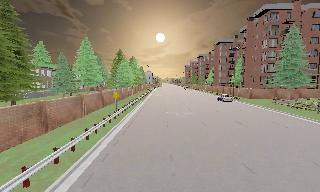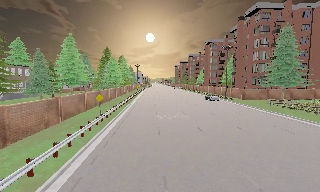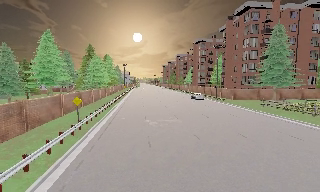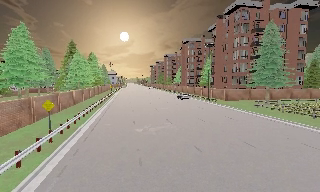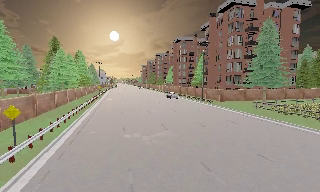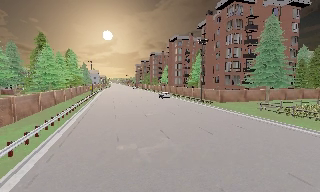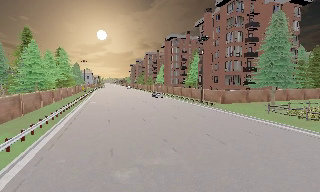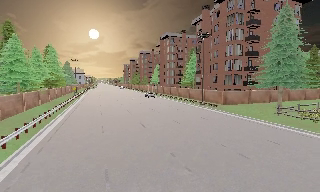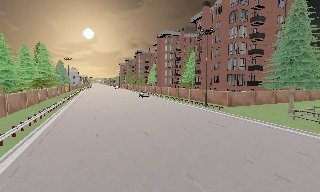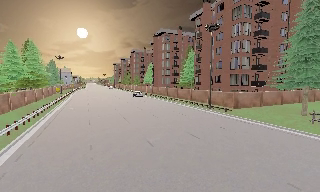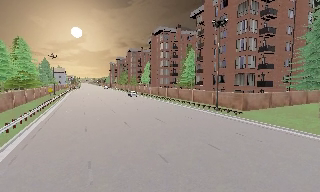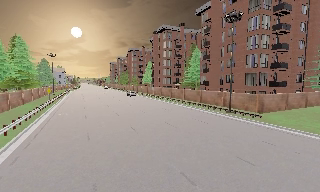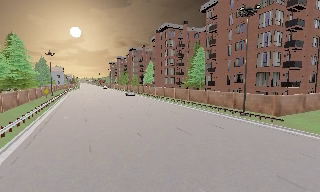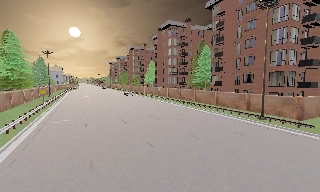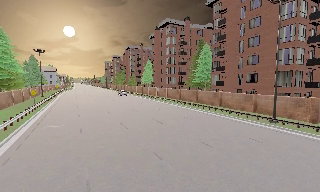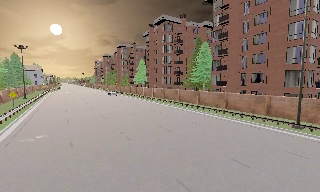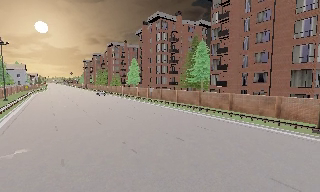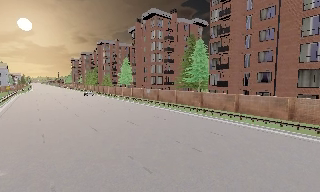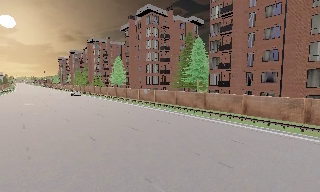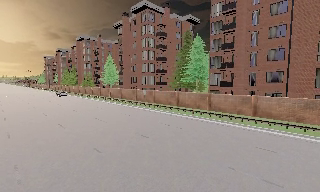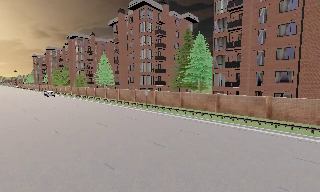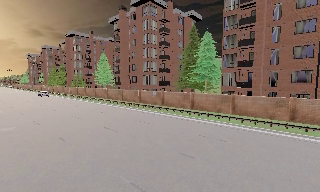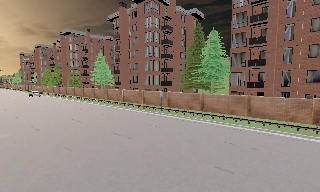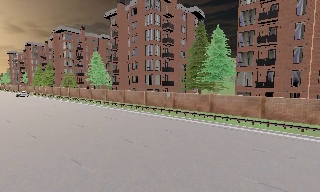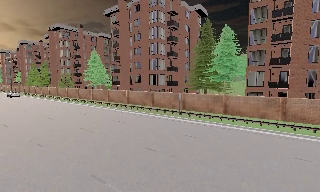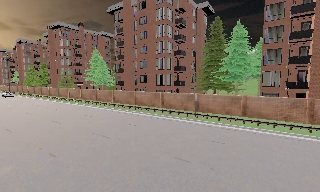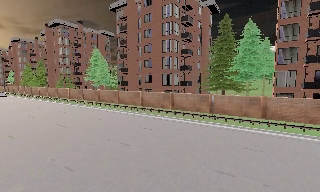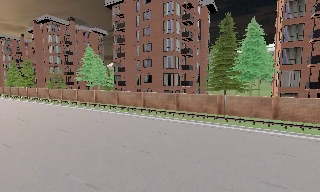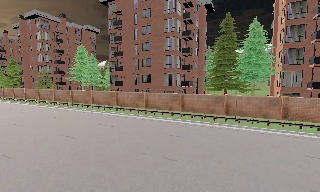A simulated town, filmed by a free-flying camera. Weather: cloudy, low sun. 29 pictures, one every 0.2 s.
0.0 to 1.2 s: The camera pans to its right, which is clockwise from overhead, by about 20 degrees. It travels forward, about 13 m, so what stands in front looms larger.
1.2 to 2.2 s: The camera travels forward and to its left, about 11 m, so what stands in front looms larger.
2.2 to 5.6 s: The camera pans to its right, which is clockwise from overhead, by about 40 degrees. It travels forward and to its left, about 35 m.
The film runs forward here.
